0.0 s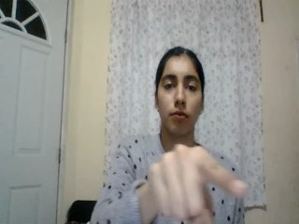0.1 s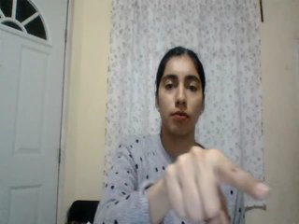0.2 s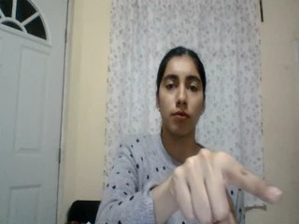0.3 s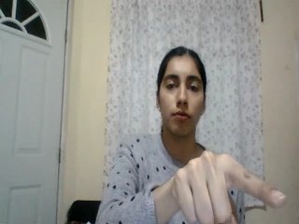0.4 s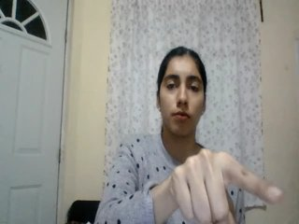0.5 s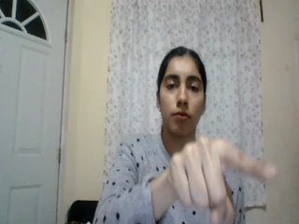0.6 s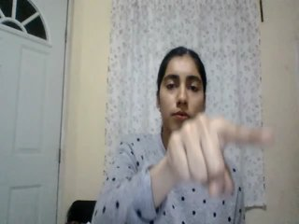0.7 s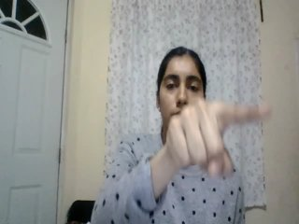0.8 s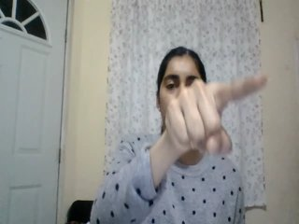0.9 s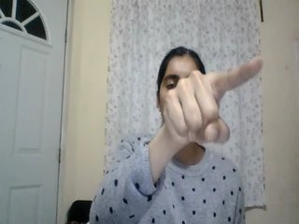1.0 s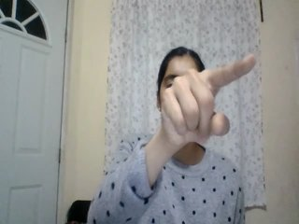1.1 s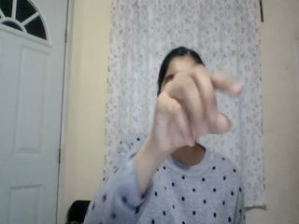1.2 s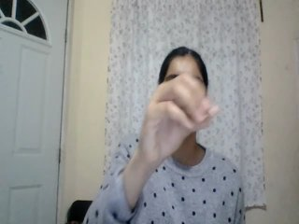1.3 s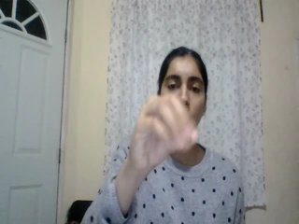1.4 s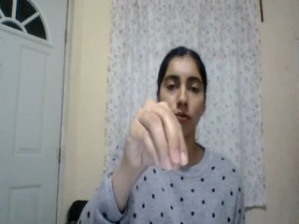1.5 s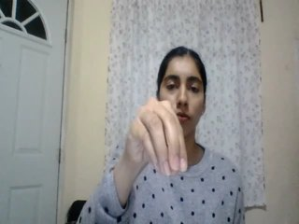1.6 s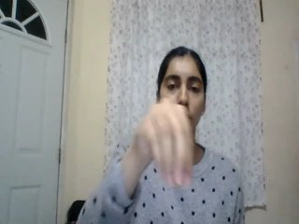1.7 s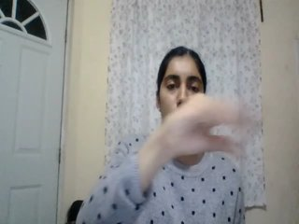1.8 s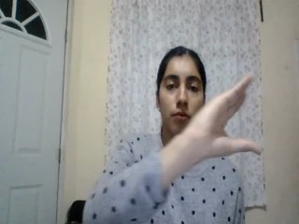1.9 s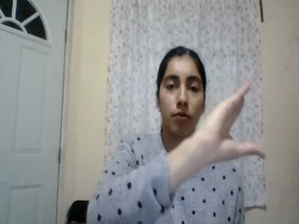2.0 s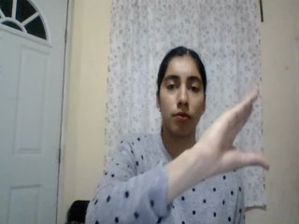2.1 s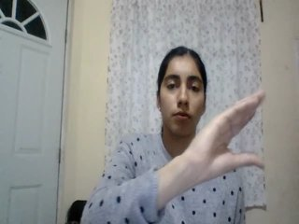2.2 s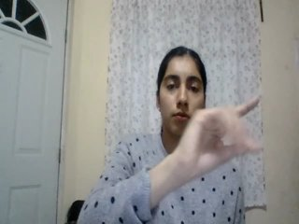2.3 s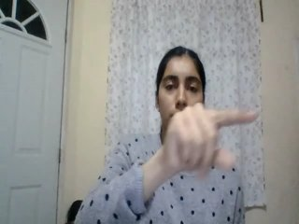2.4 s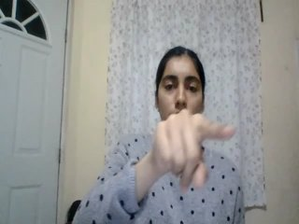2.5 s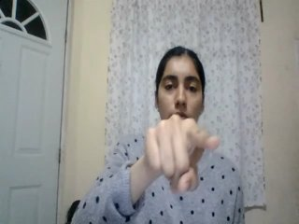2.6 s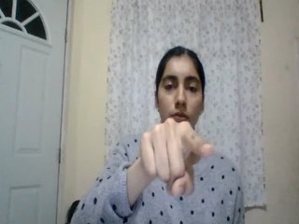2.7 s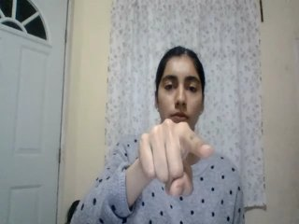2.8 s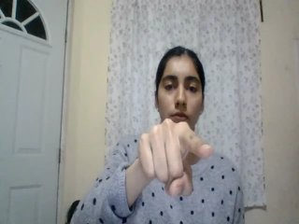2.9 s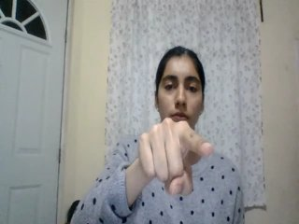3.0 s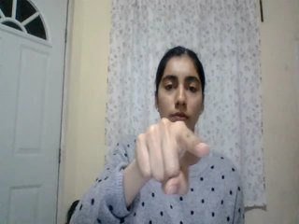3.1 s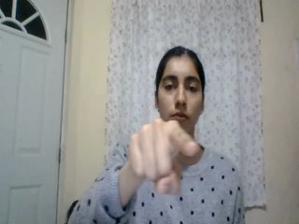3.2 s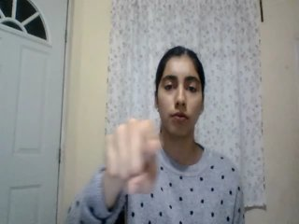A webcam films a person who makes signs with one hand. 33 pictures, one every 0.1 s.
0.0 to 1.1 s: Pointing with one finger.
1.2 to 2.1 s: On the screen the hand sweeps to the right. The name of the sign: Throw left.
2.2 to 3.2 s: Pointing with one finger.
